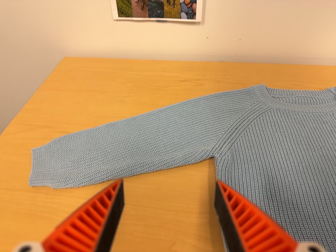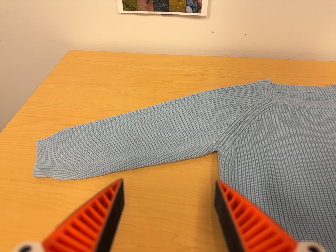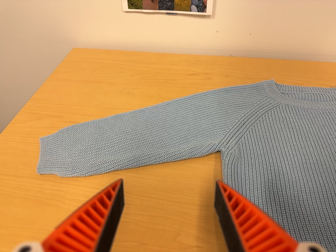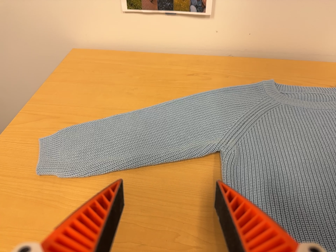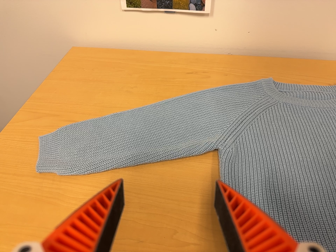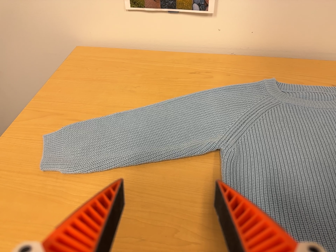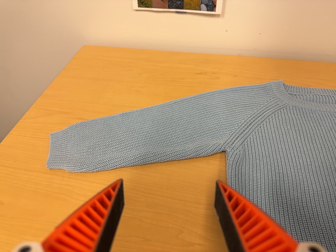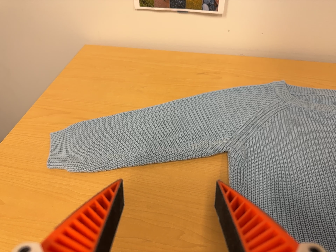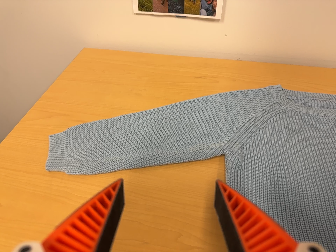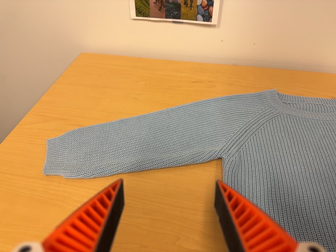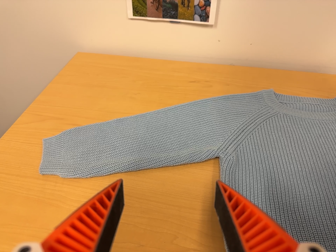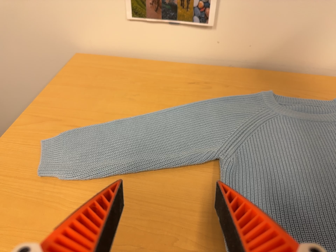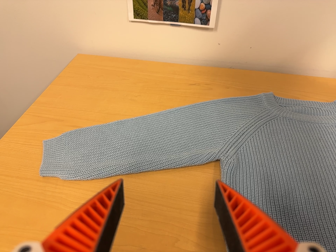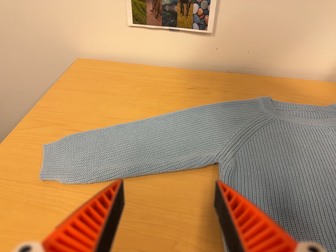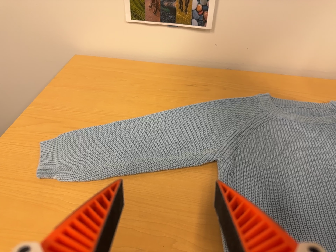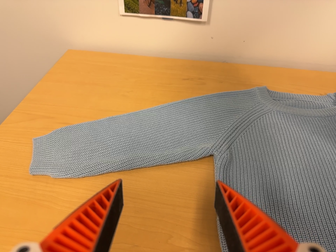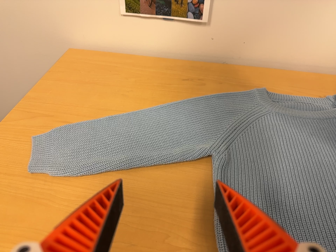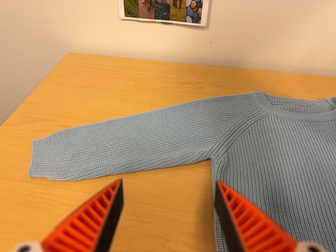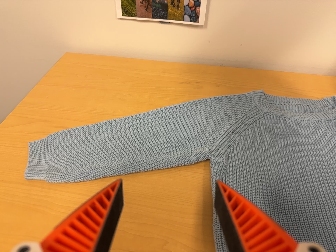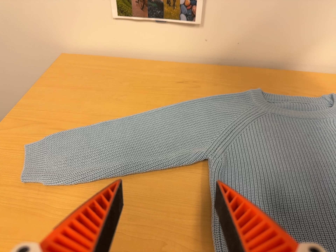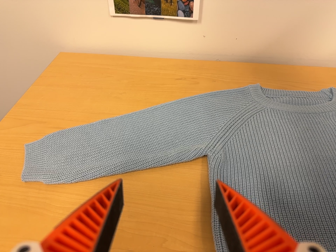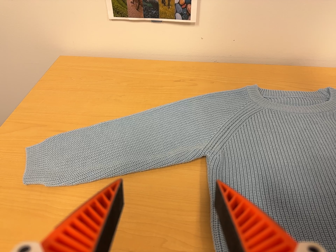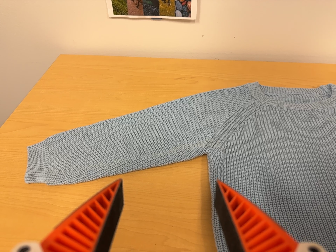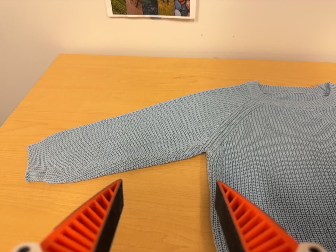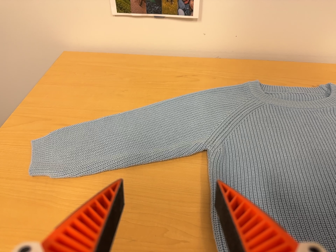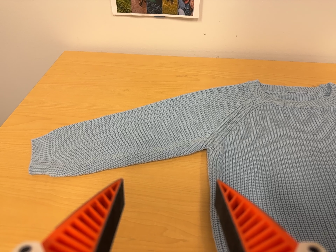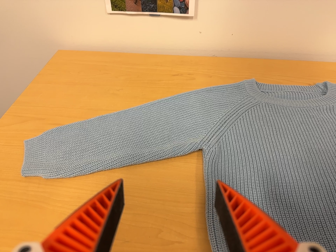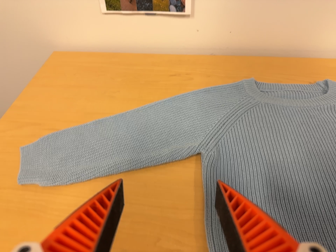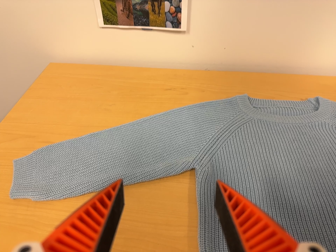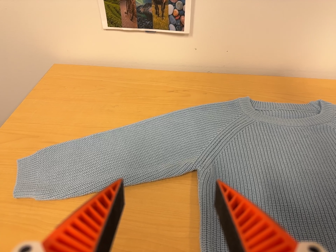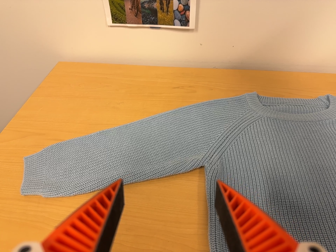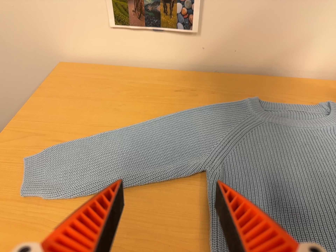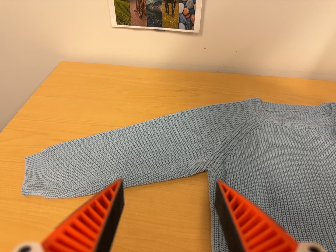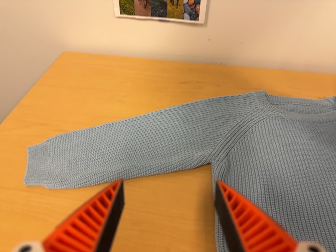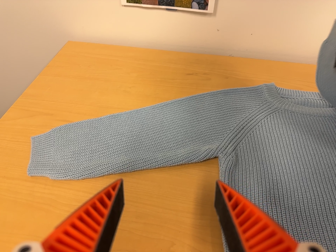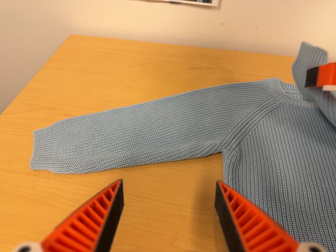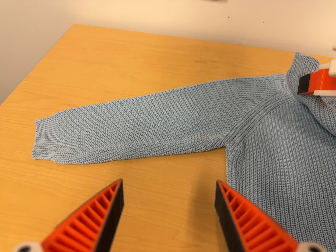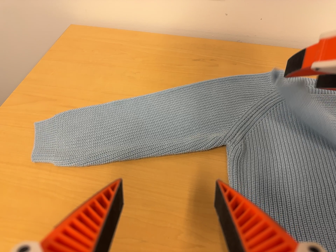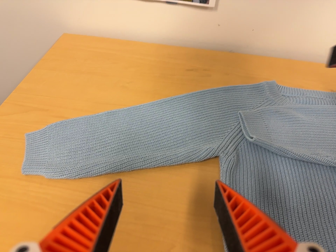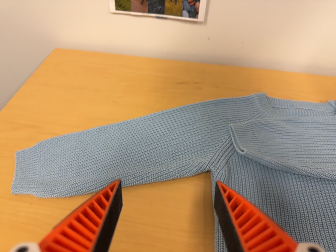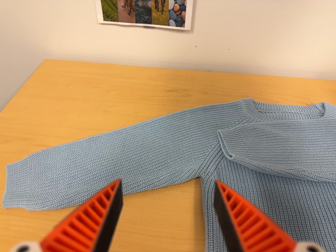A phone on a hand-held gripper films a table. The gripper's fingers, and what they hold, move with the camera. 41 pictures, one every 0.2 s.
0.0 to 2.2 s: The camera shifts only a little, or ends up much as it began.
2.2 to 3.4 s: The camera keeps its place and its aim.
3.4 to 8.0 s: The camera travels toward the top of its view, about 5 cm, so close, fixed things drift downward.
The film runs forward here.
